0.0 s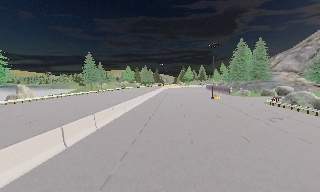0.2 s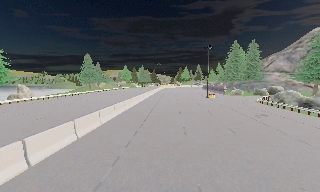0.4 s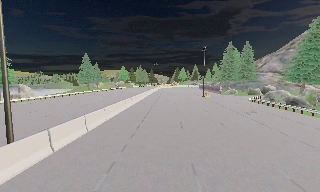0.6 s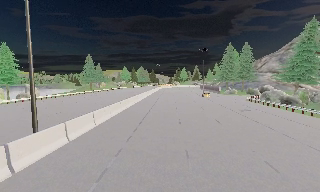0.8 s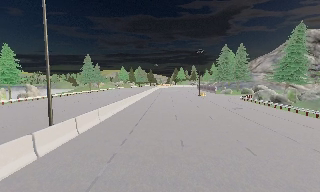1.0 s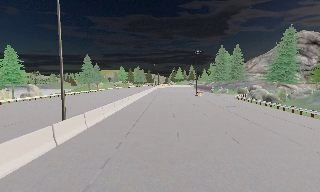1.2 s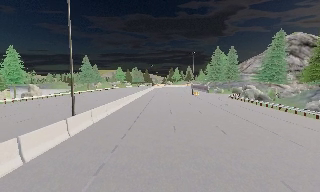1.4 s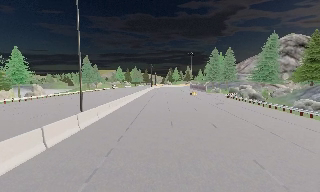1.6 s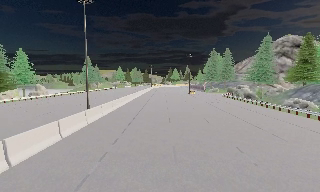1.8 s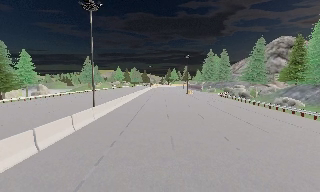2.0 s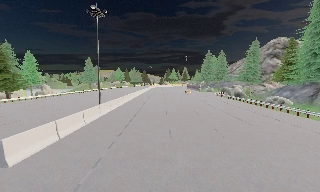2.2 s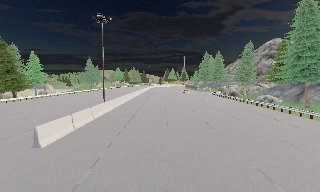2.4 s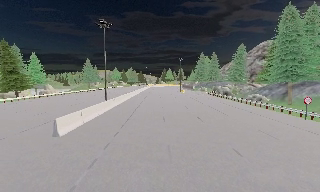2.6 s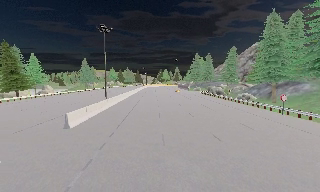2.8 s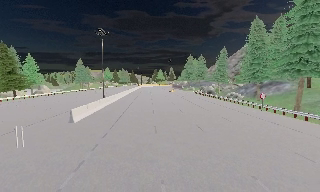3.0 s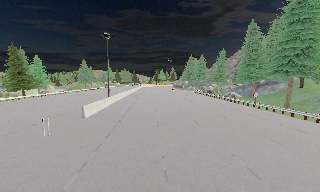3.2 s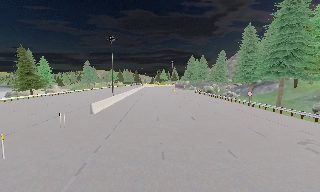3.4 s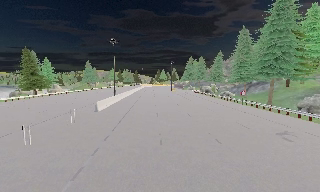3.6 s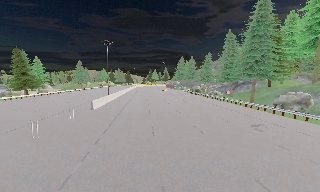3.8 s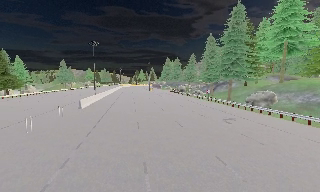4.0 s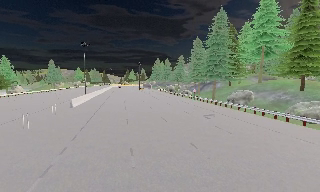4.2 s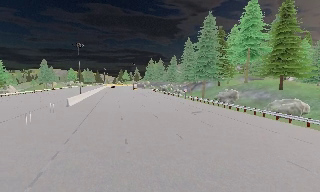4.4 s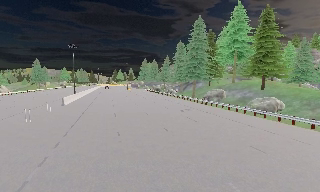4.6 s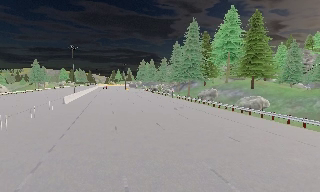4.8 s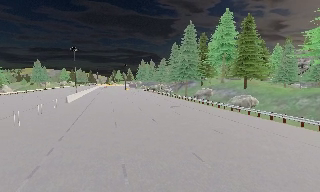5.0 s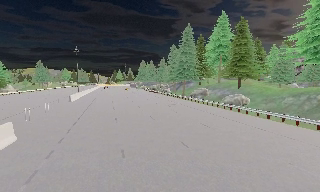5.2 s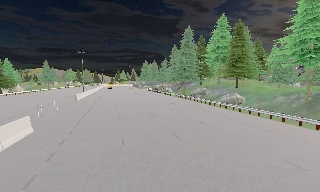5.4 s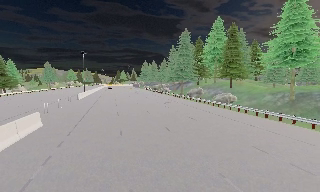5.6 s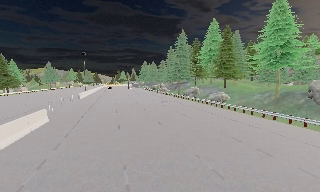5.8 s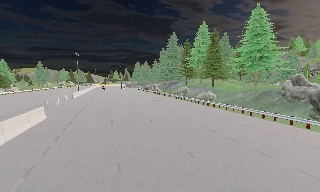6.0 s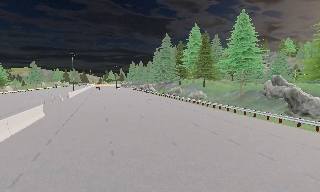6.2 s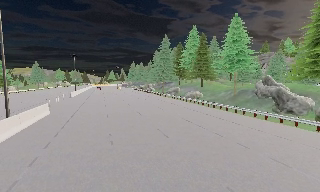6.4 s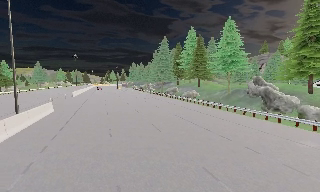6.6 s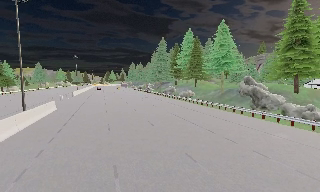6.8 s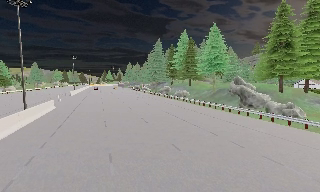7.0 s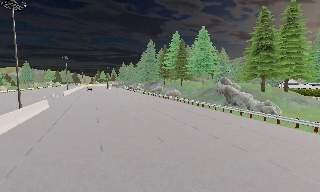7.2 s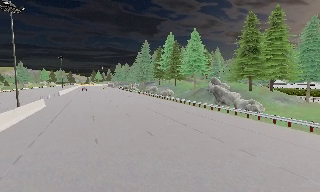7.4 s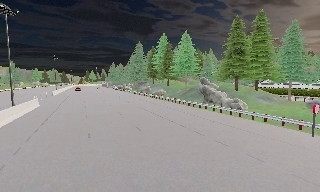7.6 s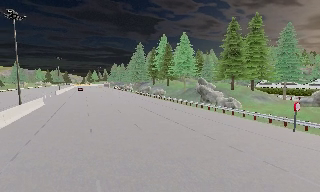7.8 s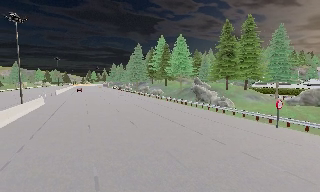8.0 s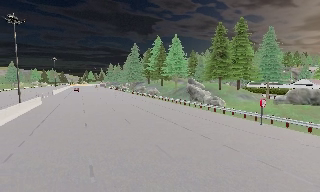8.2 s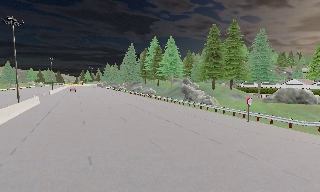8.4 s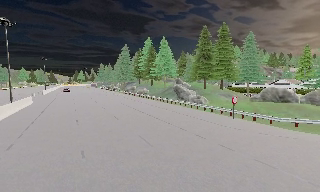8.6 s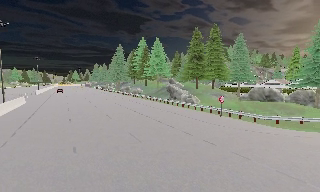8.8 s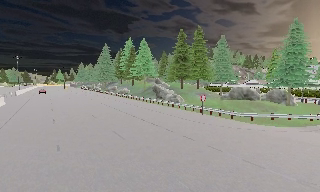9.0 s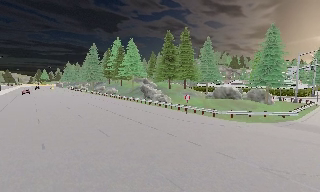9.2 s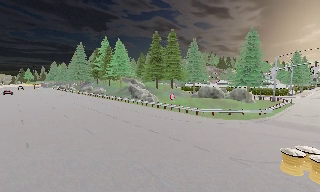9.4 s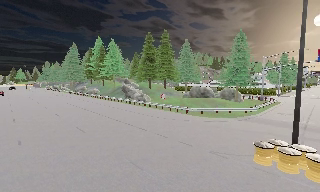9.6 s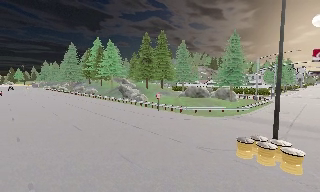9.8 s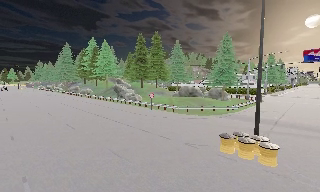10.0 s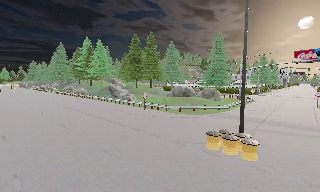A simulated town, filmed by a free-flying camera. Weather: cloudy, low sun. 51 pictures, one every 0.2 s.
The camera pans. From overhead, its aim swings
clockwise.
The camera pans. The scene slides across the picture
to the left.
0.0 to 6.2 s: The scene slides to the left, as the camera pans about 25 degrees to its right. It travels backward, about 50 m, so what stands in front gets smaller.
6.2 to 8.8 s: The scene slides to the left, as the camera pans about 15 degrees to its right. It travels backward and to its right, about 15 m, so what stands in front gets smaller. It loses speed.
8.8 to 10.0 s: The camera pans to its right, which is clockwise from overhead, by about 10 degrees. It travels backward and to its right, about 4 m, so what stands in front gets smaller.
The film runs backward here.
